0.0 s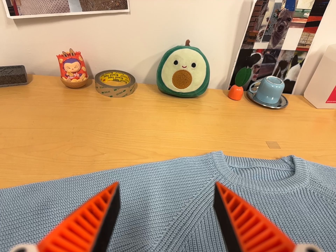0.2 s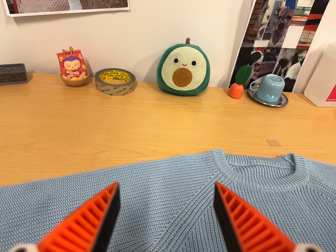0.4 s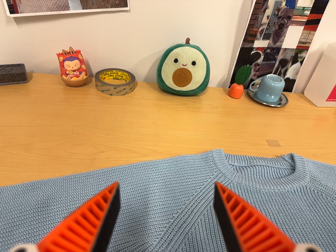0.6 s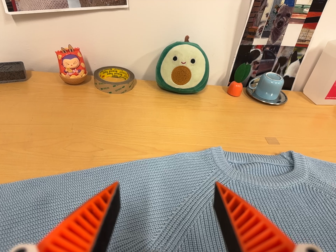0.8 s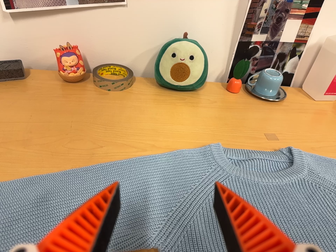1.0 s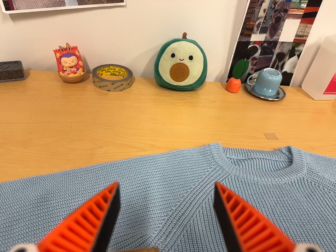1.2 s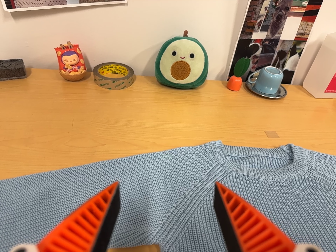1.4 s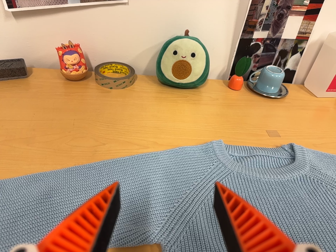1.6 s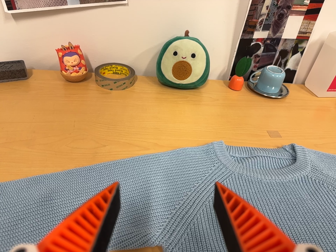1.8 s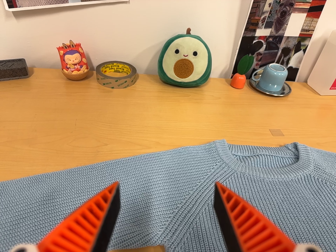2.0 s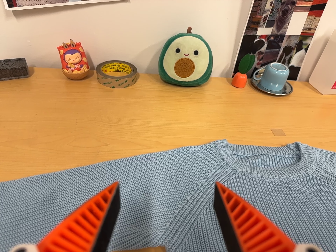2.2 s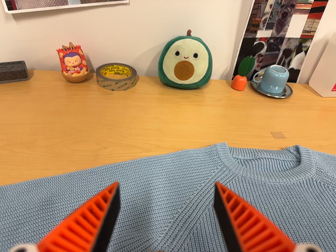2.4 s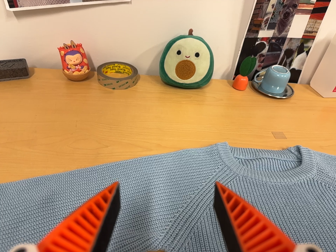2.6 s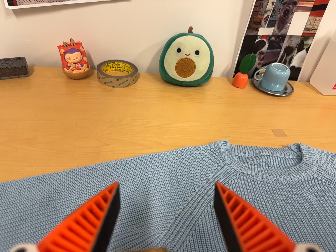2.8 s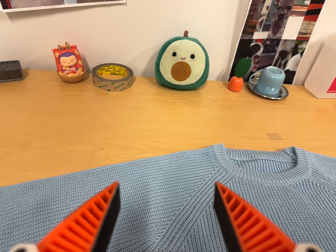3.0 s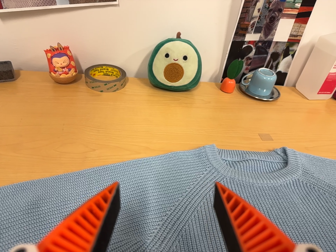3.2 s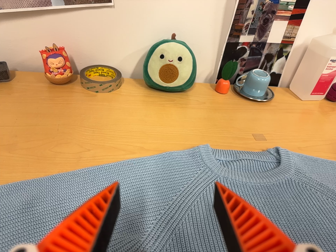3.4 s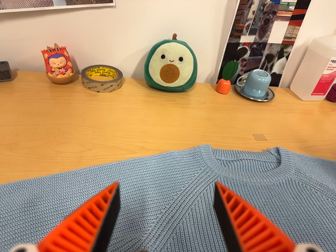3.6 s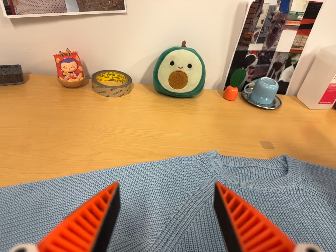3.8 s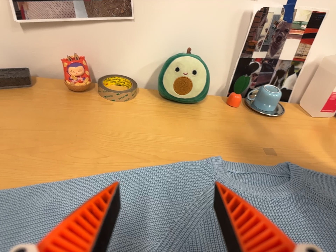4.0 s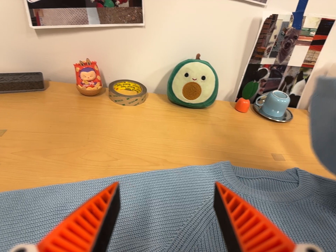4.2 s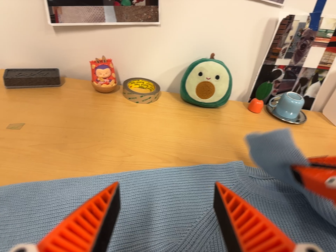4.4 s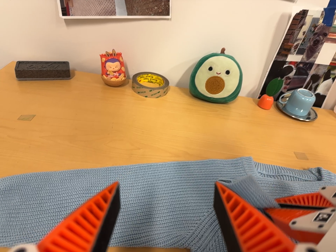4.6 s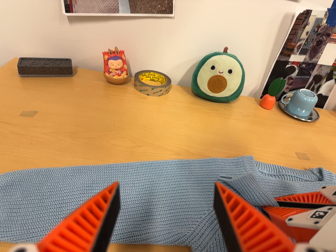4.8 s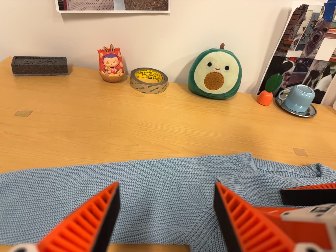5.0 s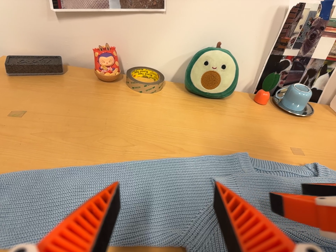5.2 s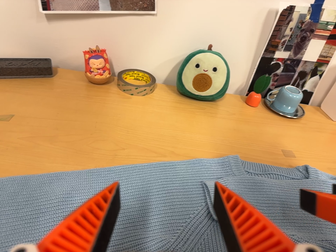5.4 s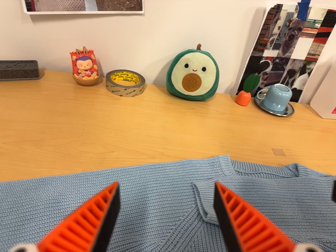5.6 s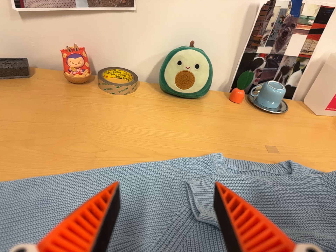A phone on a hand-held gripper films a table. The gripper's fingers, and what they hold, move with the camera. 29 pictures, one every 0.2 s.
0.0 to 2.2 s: The camera keeps its place and its aim.
2.2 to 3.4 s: The camera shifts only a little, or ends up much as it began.
3.4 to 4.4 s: The camera travels to its left, about 5 cm, so close, fixed things drift to the right.
4.4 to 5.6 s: The camera shifts only a little, or ends up much as it began.
The film runs forward here.
